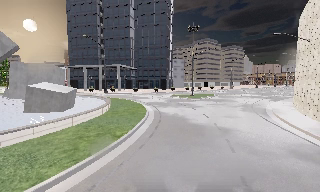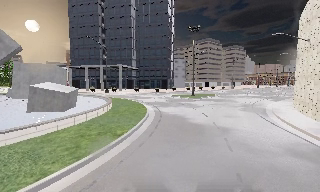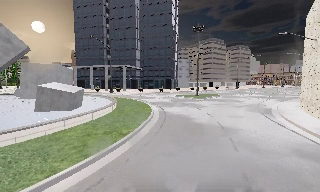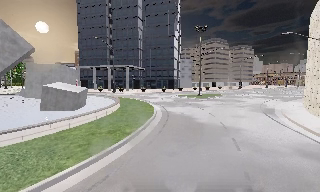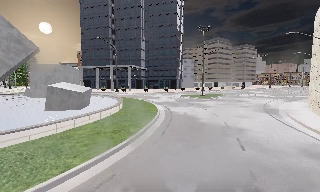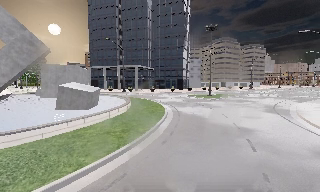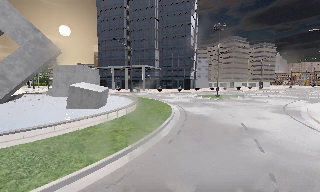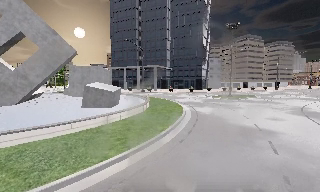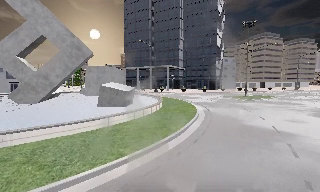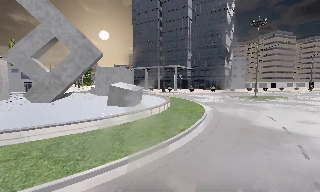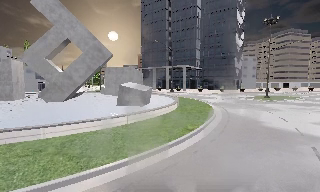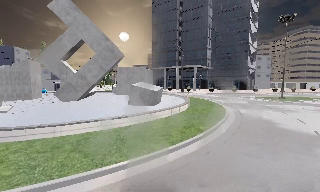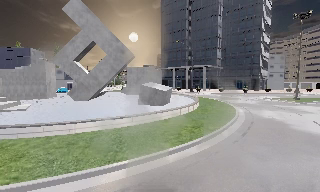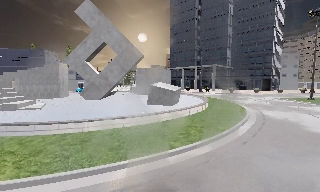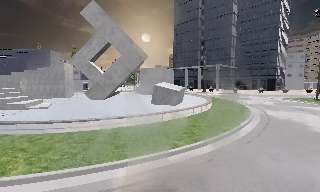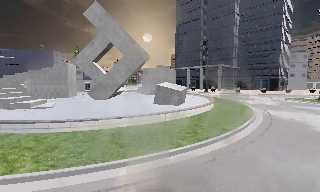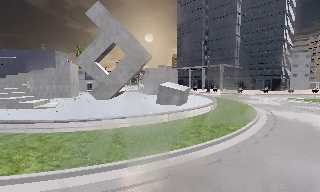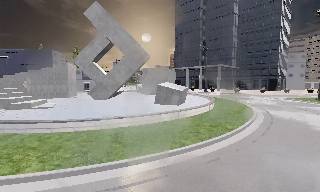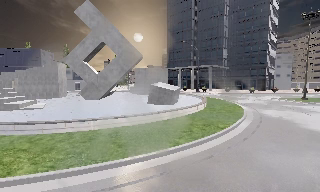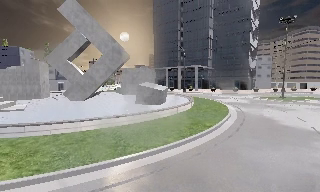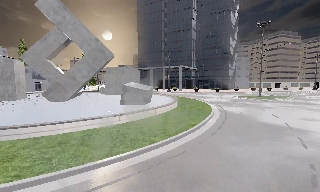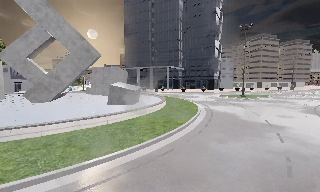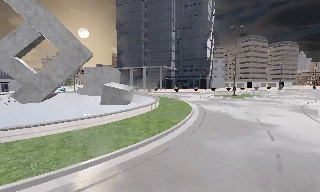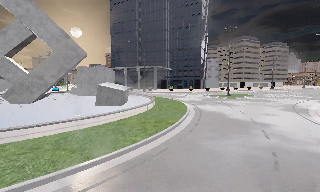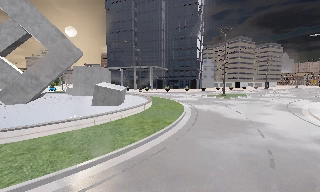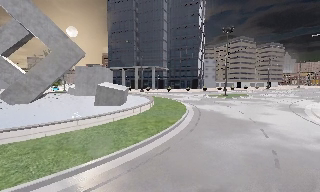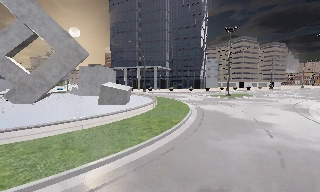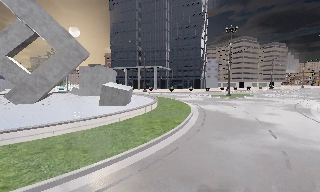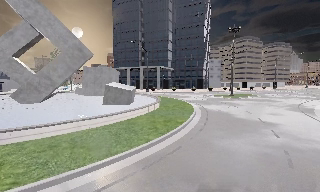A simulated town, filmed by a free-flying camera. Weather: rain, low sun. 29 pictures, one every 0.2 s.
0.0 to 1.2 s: The camera travels backward, about 0.5 m, so what stands in front gets smaller.
1.2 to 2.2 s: The scene slides to the right, as the camera pans about 20 degrees to its left.
2.2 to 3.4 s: The camera travels backward, about 0.5 m, so what stands in front gets smaller.
3.4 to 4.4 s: The camera swings to its right by about 20 degrees, and the scene slides to the left.
4.4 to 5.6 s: The camera travels to its left, about 0.5 m.
The film runs backward here.
